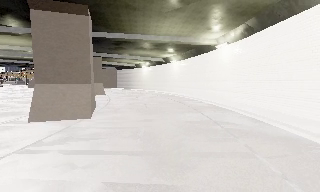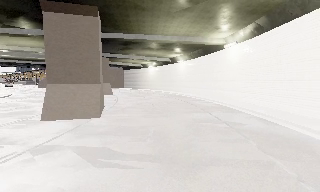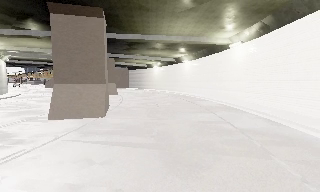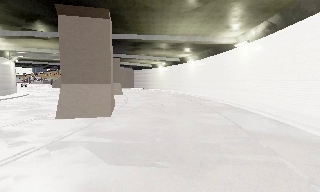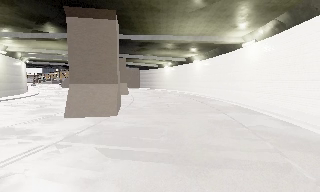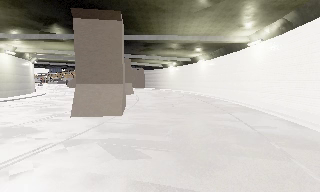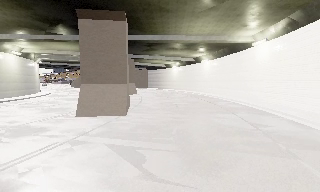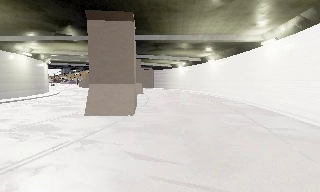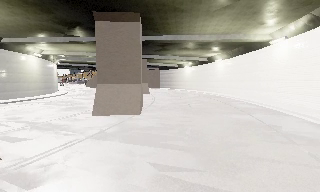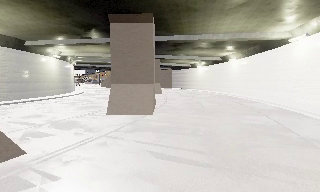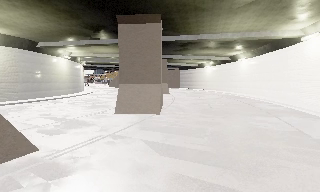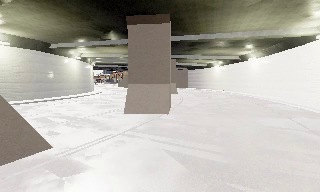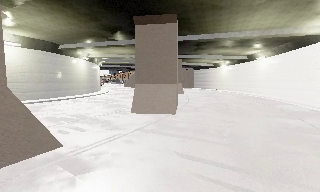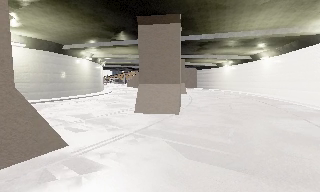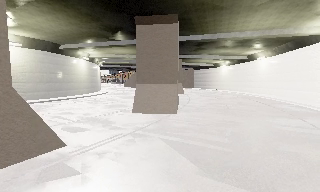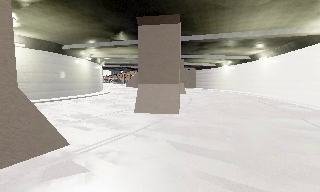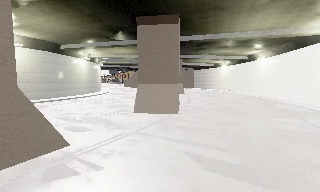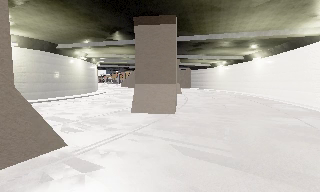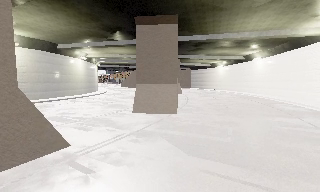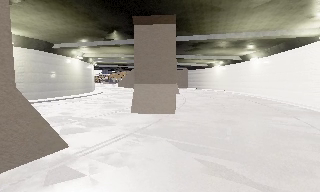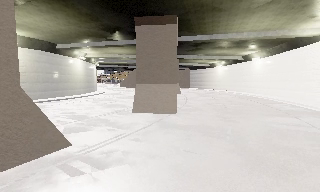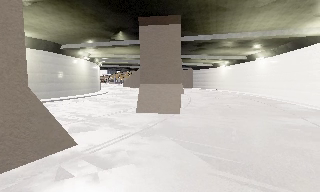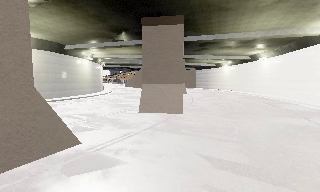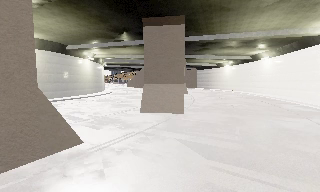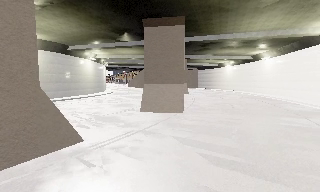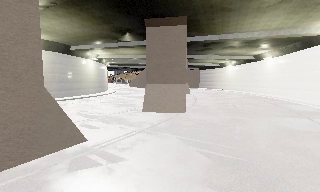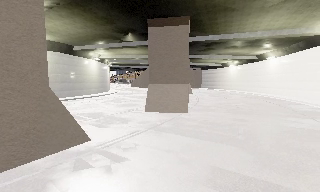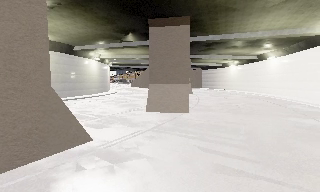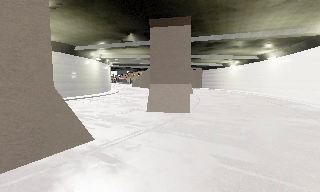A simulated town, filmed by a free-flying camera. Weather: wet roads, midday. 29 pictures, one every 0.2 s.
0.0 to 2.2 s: The camera pans to its left, which is counterclockwise from overhead, by about 25 degrees.
2.2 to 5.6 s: The camera travels to its left, about 1 m, so close, fixed things drift to the right.
The film runs backward here.
